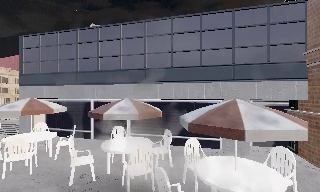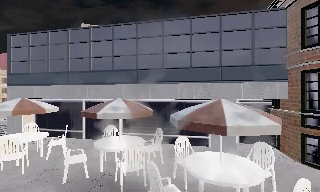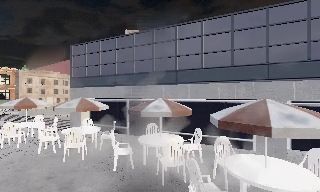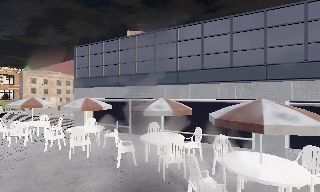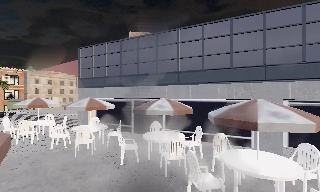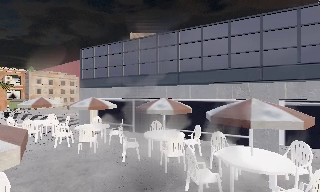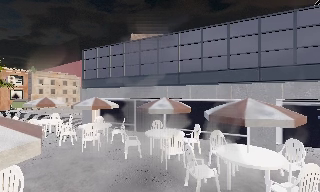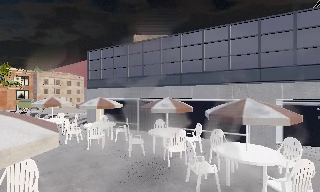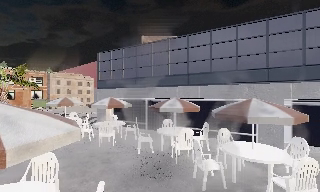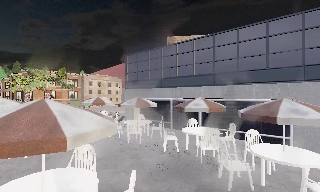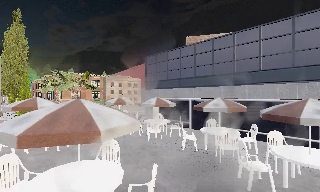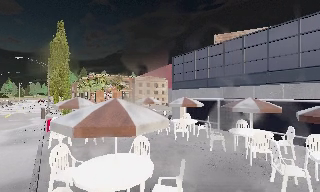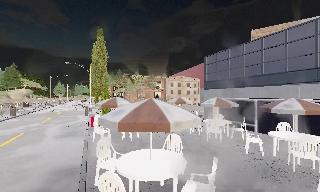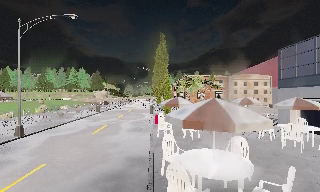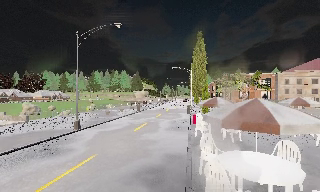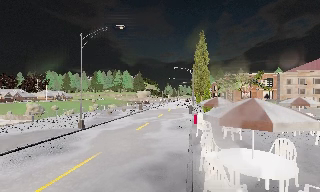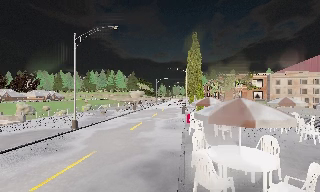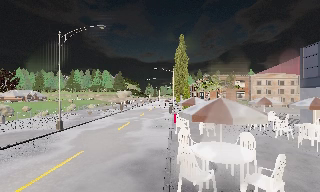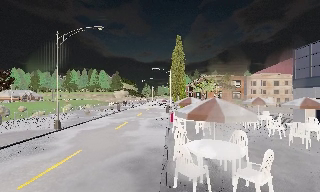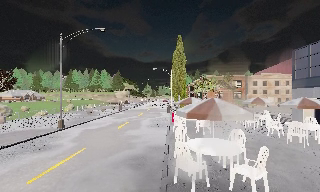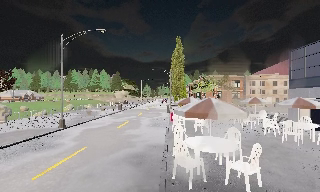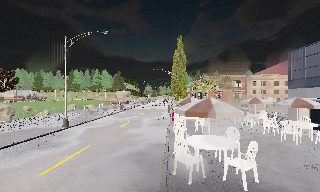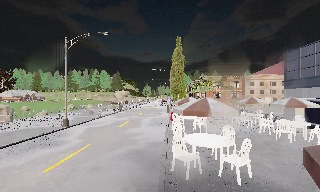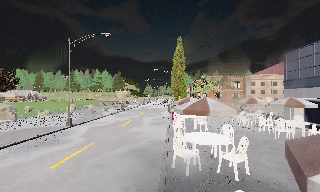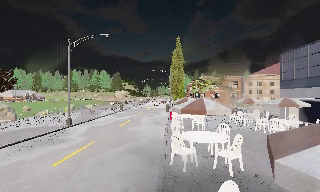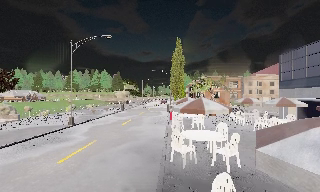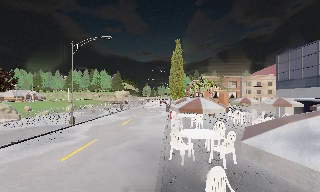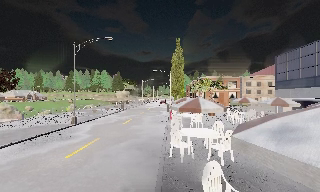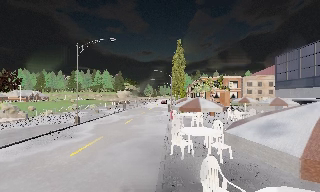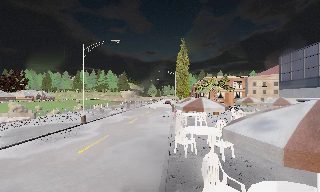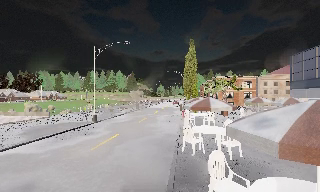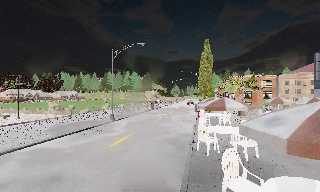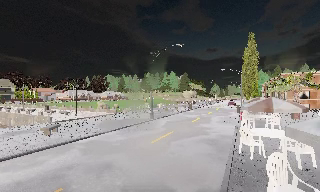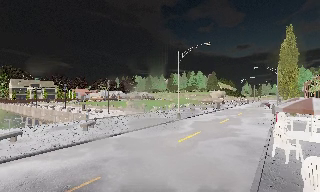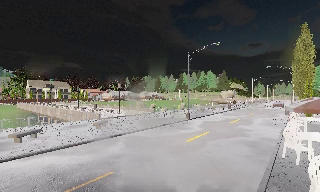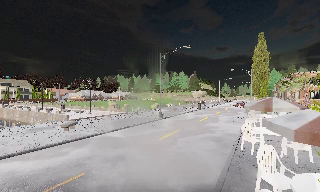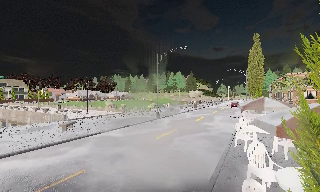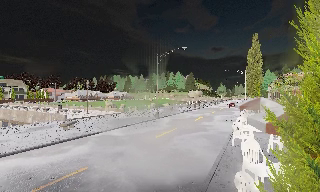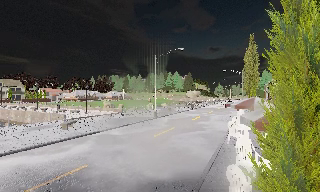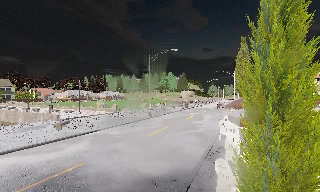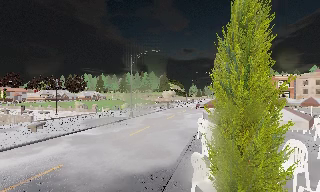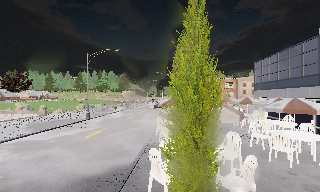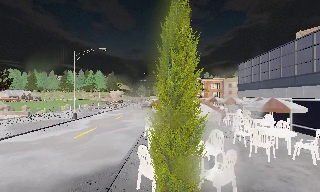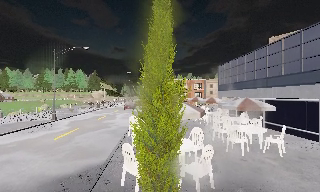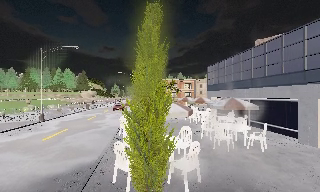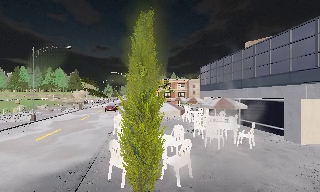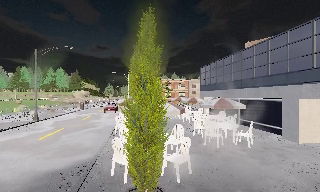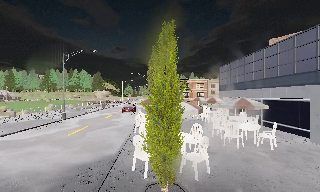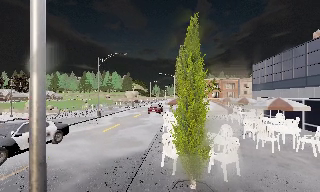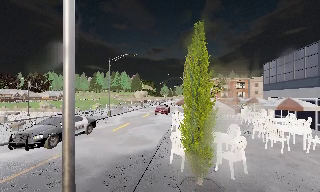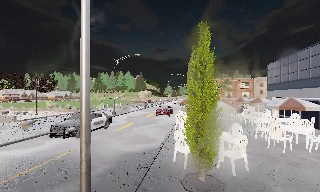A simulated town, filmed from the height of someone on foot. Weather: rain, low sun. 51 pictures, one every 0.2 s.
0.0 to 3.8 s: The scene slides to the right, as the camera pans about 80 degrees to its left. It travels backward, about 4.5 m.
3.8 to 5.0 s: The camera travels backward, about 1.5 m, so what stands in front gets smaller.
5.0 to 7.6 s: The scene slides to the right, as the camera pans about 25 degrees to its left. It travels backward, about 3 m, so what stands in front gets smaller.
7.6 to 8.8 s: The scene slides to the left, as the camera pans about 35 degrees to its right. It travels backward, about 1.5 m.
8.8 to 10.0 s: The camera pans to its left, which is counterclockwise from overhead, by about 20 degrees. It travels backward, about 1.5 m, so what stands in front gets smaller.
The film runs backward here.
